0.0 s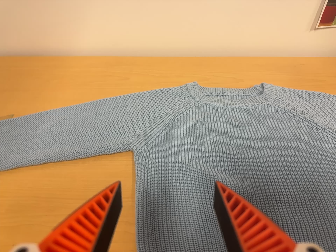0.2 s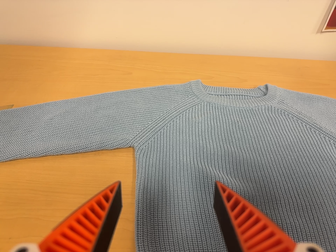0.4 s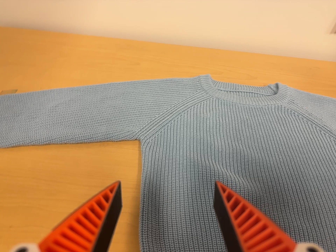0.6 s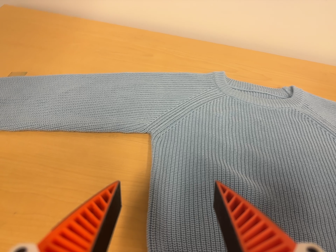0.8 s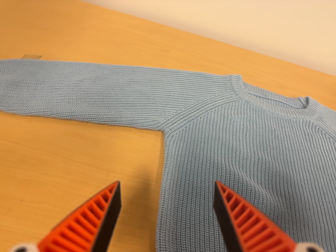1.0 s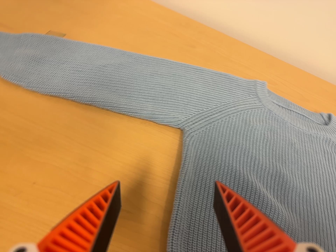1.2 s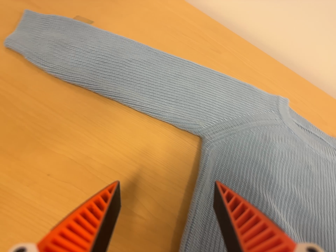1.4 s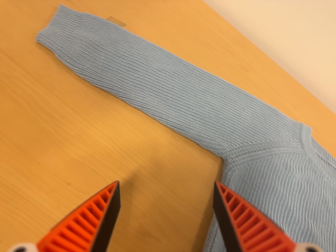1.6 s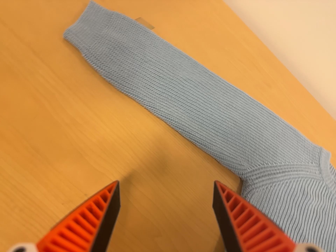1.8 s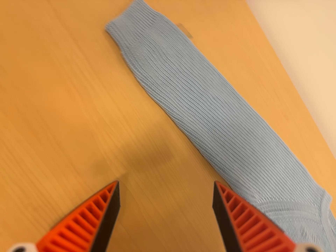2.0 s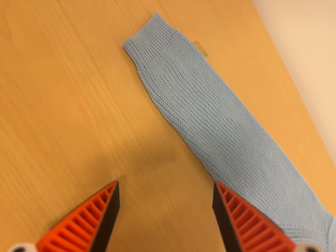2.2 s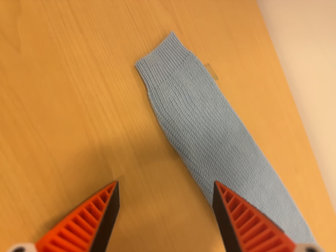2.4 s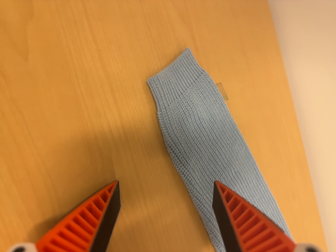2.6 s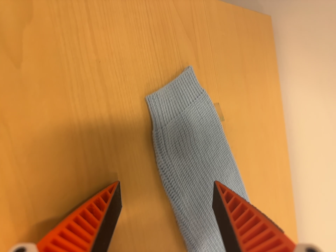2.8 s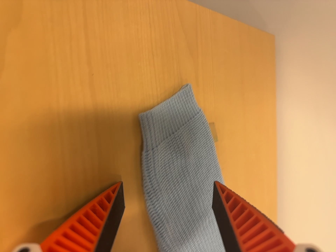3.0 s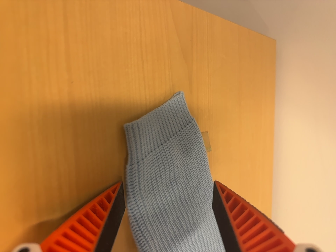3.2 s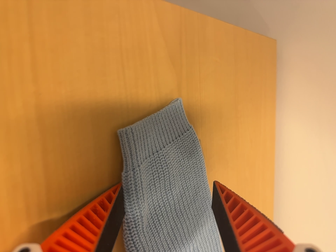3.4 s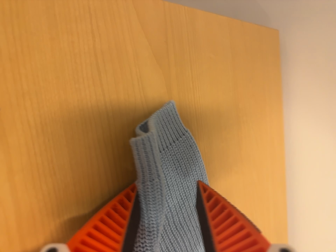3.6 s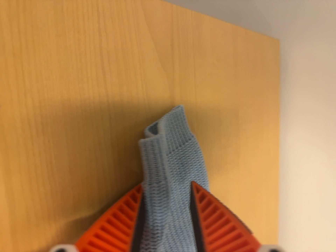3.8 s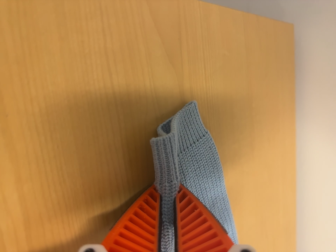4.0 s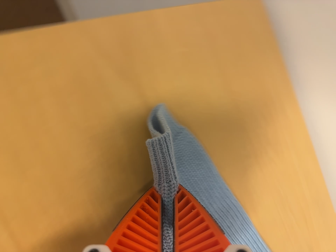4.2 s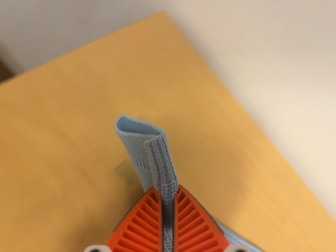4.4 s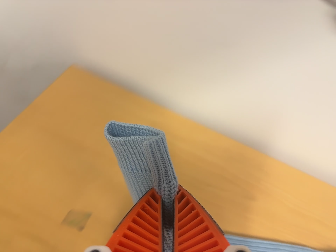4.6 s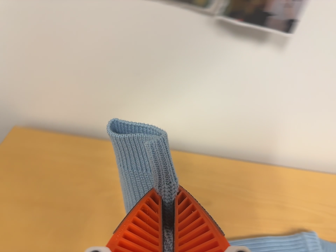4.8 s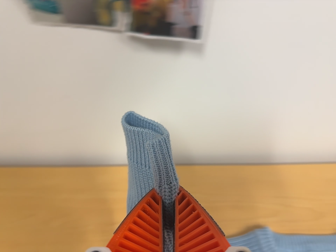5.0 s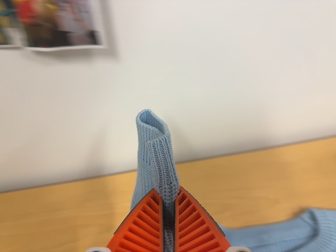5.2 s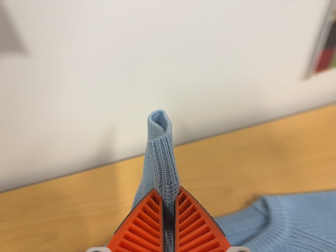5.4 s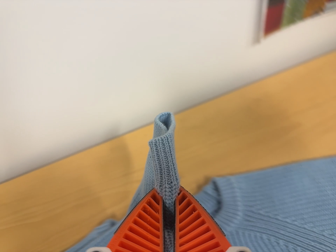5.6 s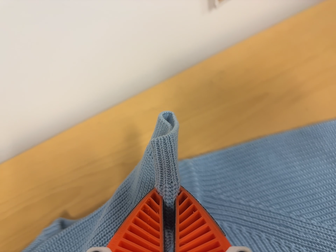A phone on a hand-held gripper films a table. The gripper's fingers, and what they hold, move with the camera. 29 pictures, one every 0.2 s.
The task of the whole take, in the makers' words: left arm across.
0.0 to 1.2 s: The camera travels to its left and forward, about 14 cm, so close, fixed things drift to the right. It rolls about its line of sight by about 30 degrees, and the scene rotates clockwise.
1.2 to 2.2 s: The camera travels to its left and toward the top of its view, about 18 cm, so close, fixed things drift to the right. It rolls about its line of sight by about 35 degrees, and the scene rotates clockwise.
2.2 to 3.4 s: The camera travels toward the top of its view and forward, about 14 cm, so close, fixed things drift downward. It rolls about its line of sight by about 15 degrees, and the scene rotates clockwise.
3.4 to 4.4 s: The camera travels to its right, about 24 cm, so close, fixed things drift to the left. Its aim tips toward the top of its view by about 10 degrees, and the scene shifts downward. It rolls about its line of sight by about 60 degrees, and the scene rotates counterclockwise.
4.4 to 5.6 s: The camera pans to its right by about 10 degrees. It travels to its right, about 50 cm, so close, fixed things drift to the left. It rolls about its line of sight by about 50 degrees, and the scene rotates counterclockwise.
The film runs forward here.
